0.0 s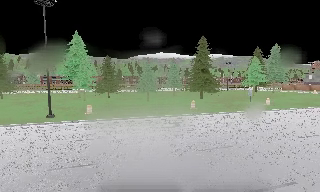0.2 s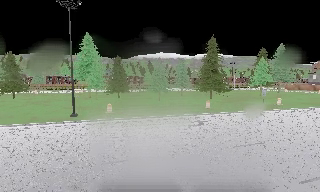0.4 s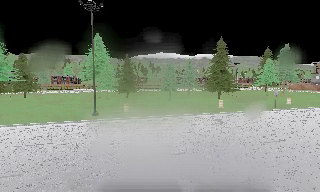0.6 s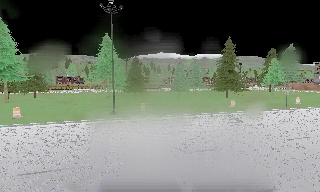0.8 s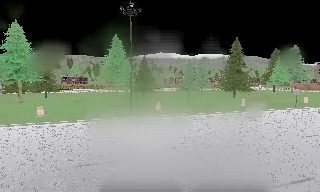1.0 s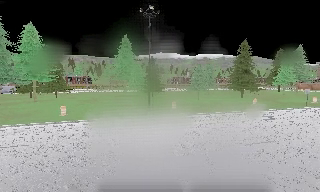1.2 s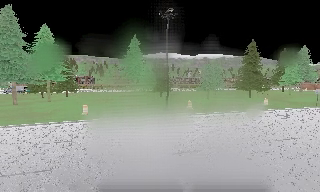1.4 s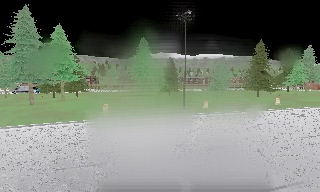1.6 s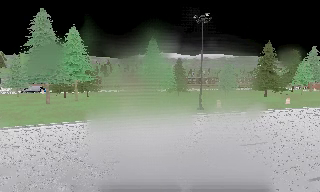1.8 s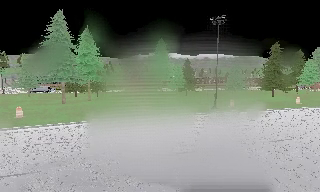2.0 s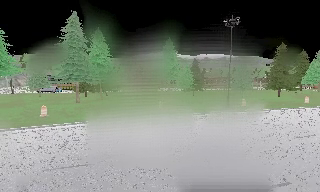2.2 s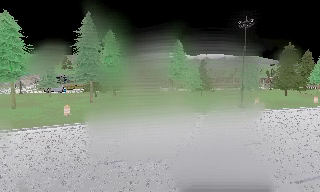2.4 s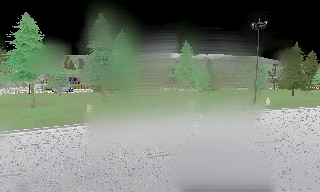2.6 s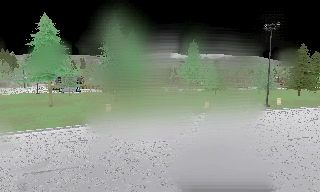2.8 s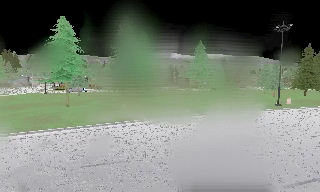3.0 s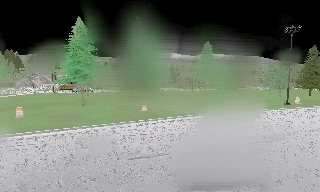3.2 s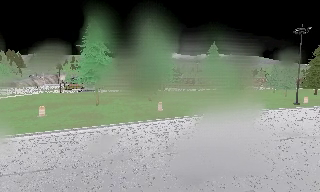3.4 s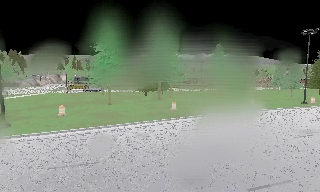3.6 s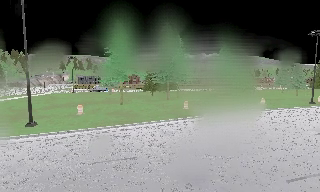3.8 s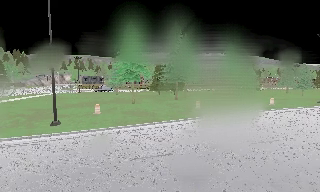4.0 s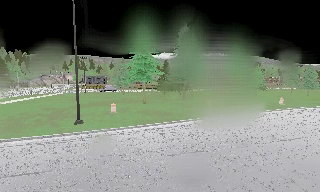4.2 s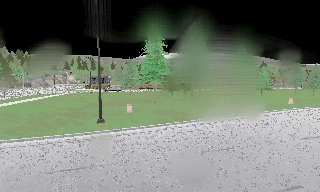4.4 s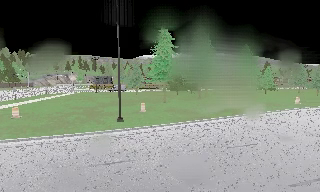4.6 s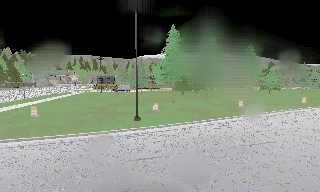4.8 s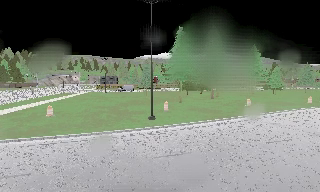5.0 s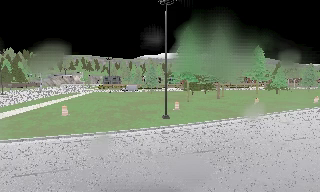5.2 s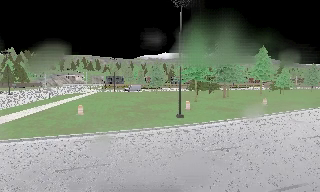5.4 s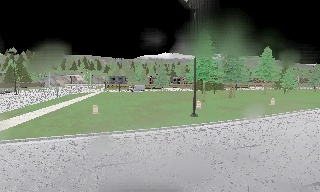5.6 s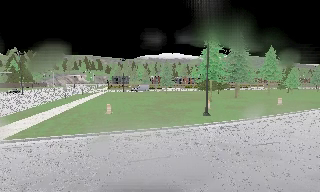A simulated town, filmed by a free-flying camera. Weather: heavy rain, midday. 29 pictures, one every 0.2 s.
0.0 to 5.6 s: The camera travels to its left, about 55 m, so close, fixed things drift to the right.
The film runs backward here.
